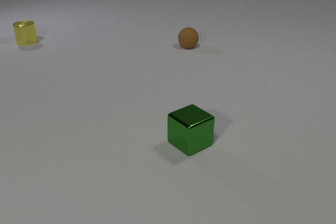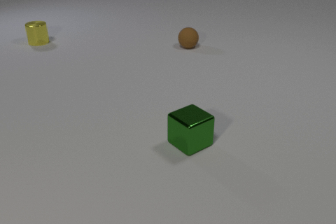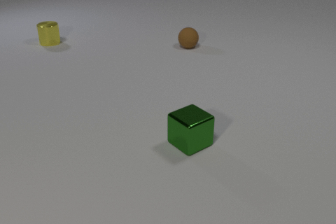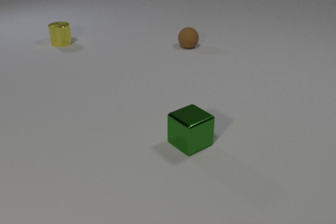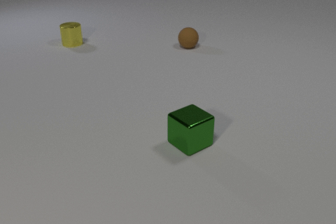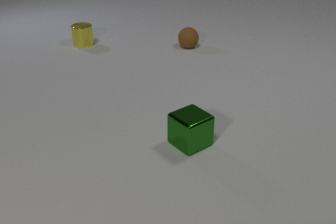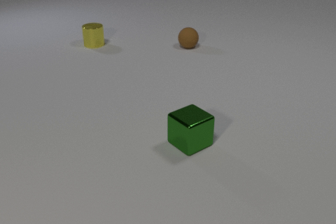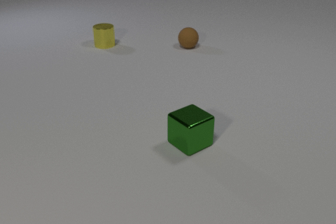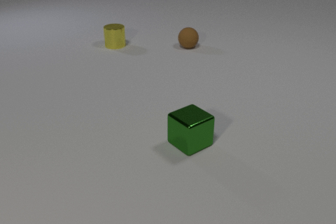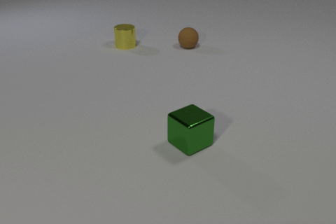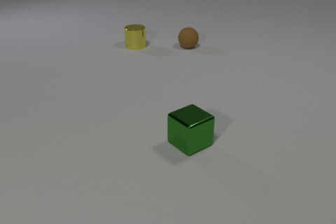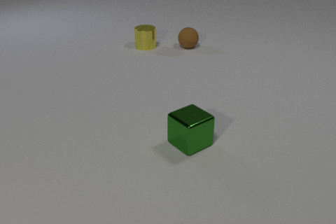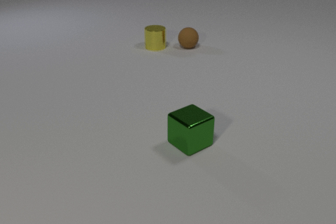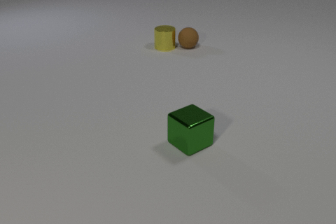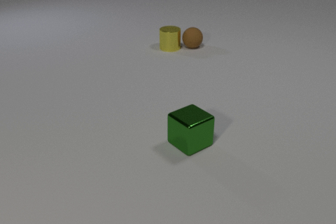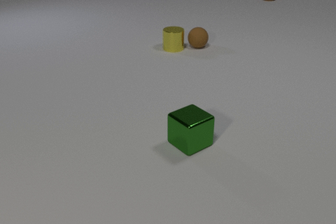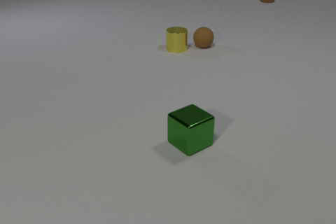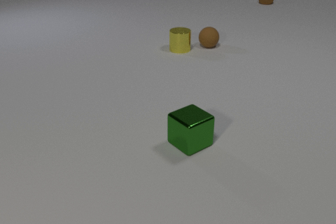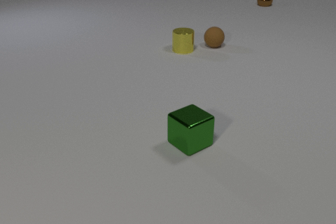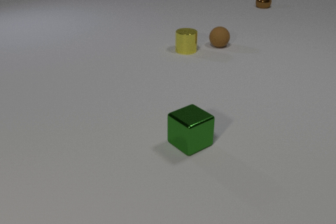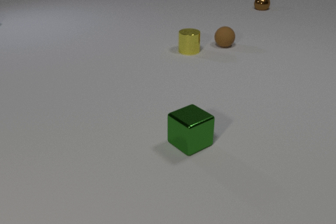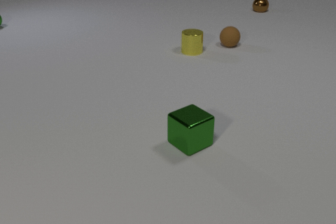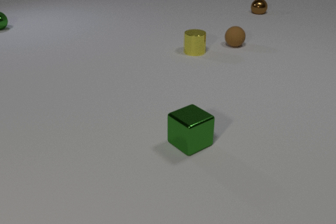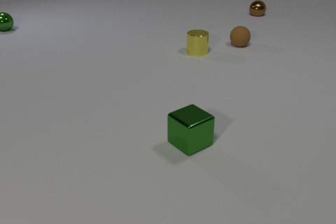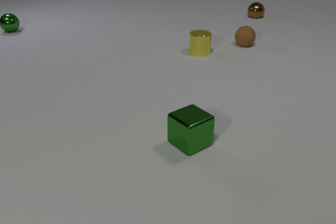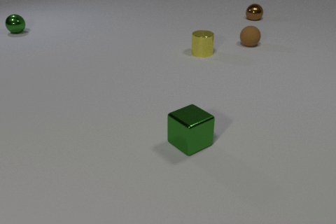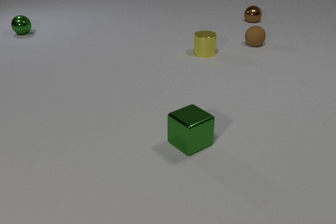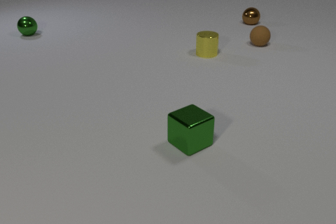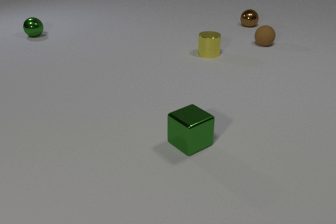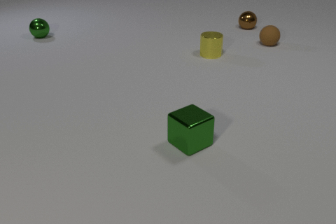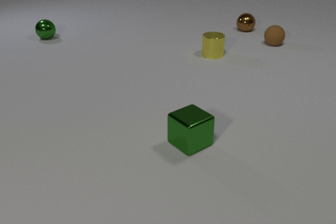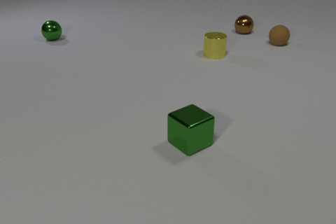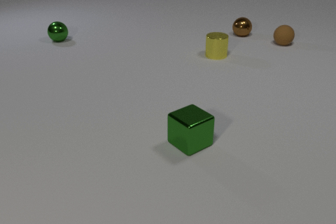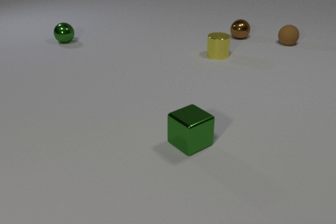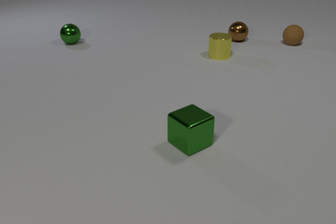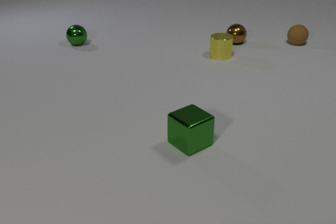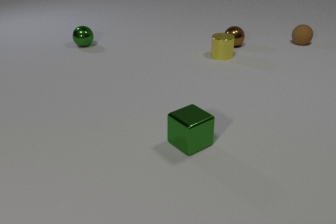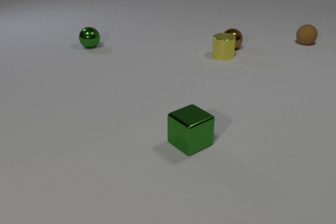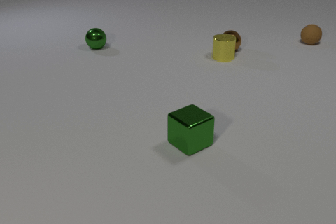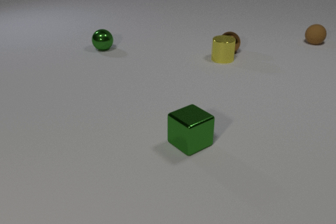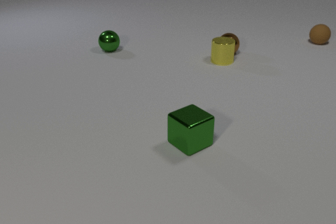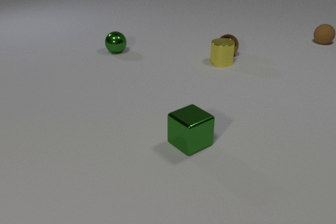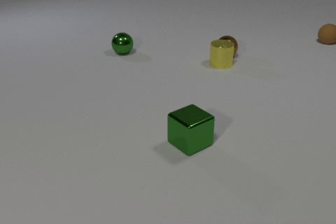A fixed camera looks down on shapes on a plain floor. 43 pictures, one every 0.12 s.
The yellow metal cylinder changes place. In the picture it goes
to the right.
The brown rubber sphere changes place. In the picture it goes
to the right.
0.00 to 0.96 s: The yellow metal cylinder slides to the right.
0.96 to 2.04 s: The yellow metal cylinder slides to the right. The brown rubber sphere rolls to the right. The brown metal sphere comes in at the top edge, rolls toward the camera. The yellow metal cylinder and the brown rubber sphere collide.
2.04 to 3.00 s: The yellow metal cylinder slides to the right. The brown rubber sphere rolls to the right. The brown metal sphere rolls toward the camera. The green metal sphere comes in at the left edge, rolls toward the camera and to the right.
3.00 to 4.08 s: The yellow metal cylinder slides to the right. The brown rubber sphere rolls to the right. The brown metal sphere rolls toward the camera. The green metal sphere rolls to the right and toward the camera.
4.08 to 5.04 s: The yellow metal cylinder slides toward the camera. The brown rubber sphere rolls to the right and away from the camera. The brown metal sphere rolls toward the camera. The green metal sphere rolls to the right and toward the camera. The yellow metal cylinder and the brown metal sphere collide.
What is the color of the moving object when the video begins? yellow.
Are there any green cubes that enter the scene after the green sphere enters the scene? no.
How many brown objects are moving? 2.
